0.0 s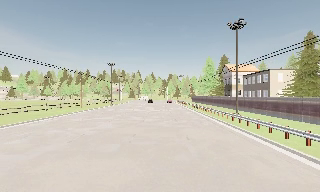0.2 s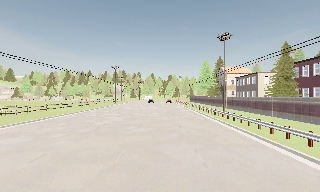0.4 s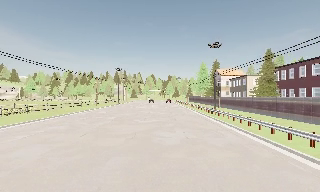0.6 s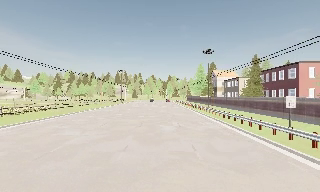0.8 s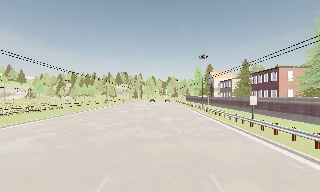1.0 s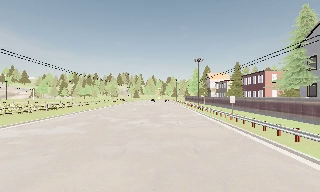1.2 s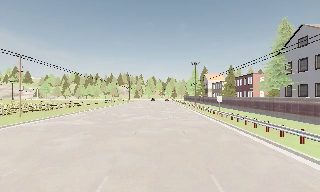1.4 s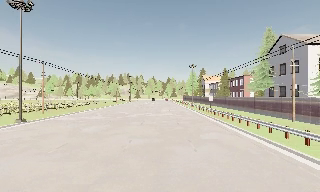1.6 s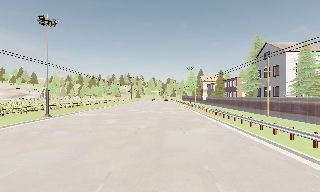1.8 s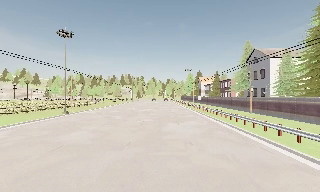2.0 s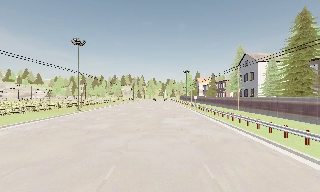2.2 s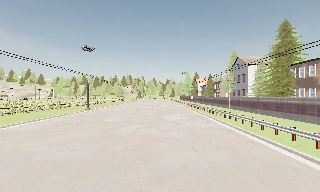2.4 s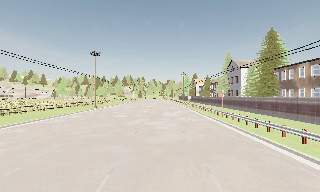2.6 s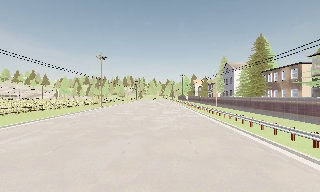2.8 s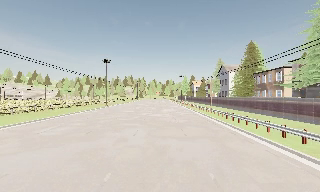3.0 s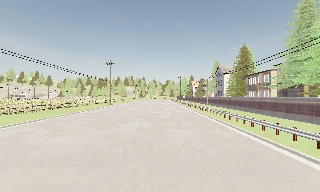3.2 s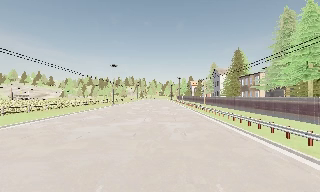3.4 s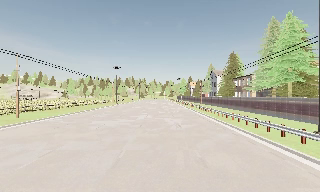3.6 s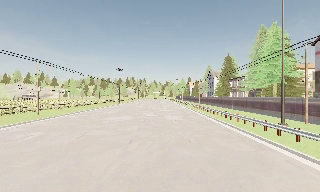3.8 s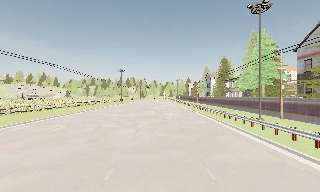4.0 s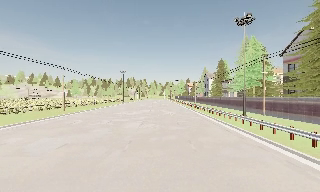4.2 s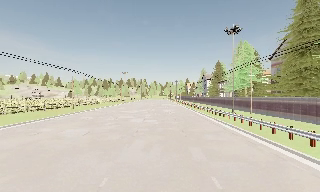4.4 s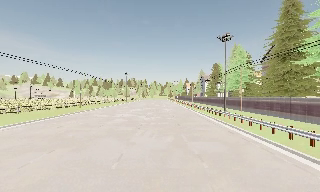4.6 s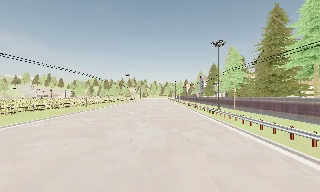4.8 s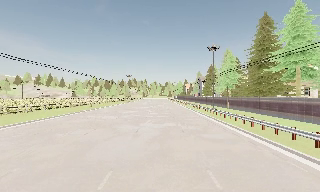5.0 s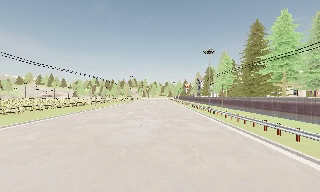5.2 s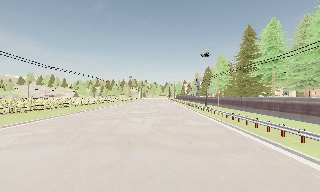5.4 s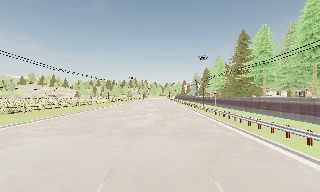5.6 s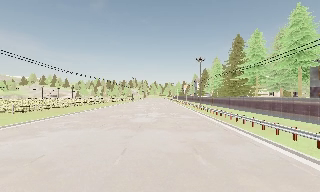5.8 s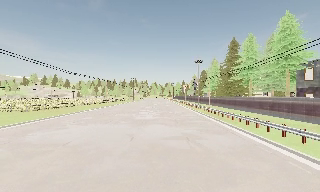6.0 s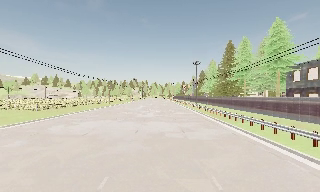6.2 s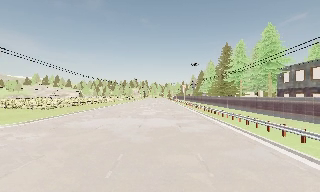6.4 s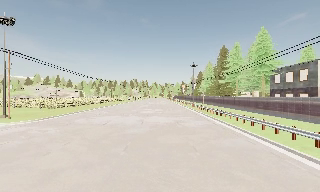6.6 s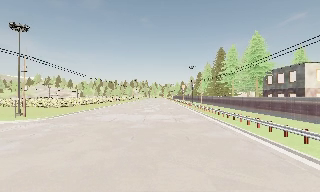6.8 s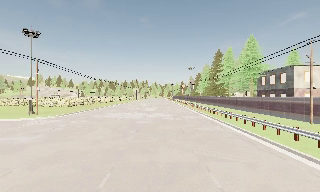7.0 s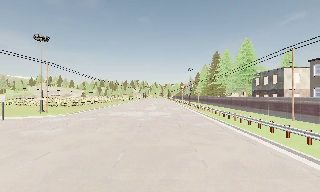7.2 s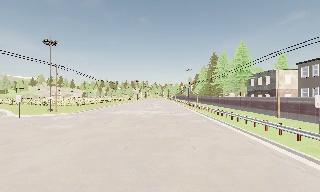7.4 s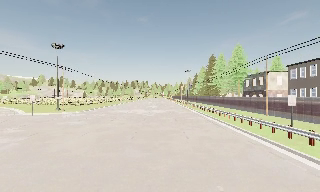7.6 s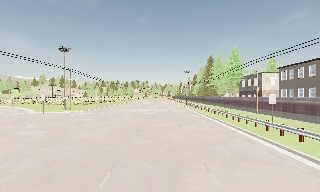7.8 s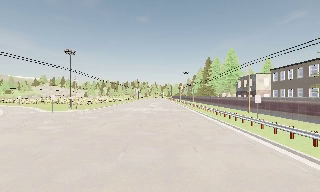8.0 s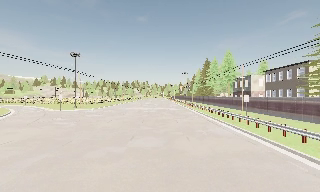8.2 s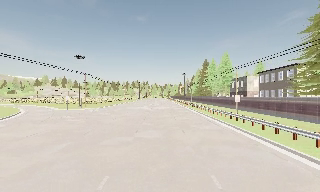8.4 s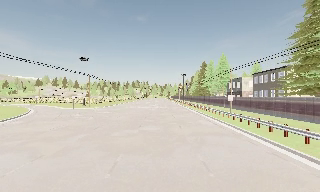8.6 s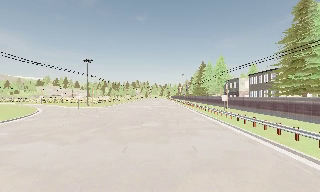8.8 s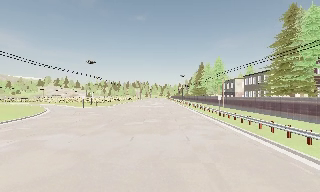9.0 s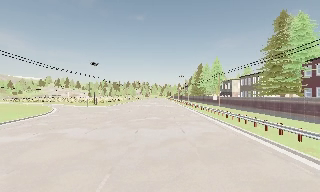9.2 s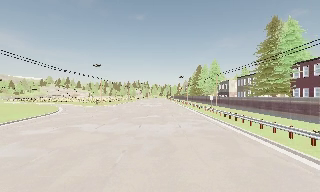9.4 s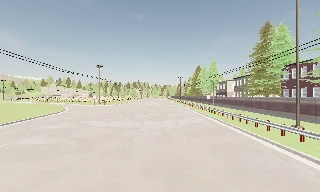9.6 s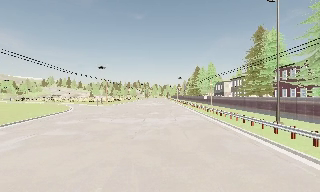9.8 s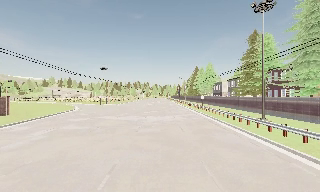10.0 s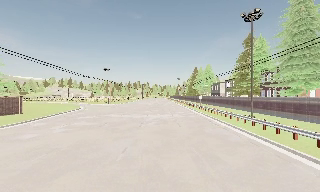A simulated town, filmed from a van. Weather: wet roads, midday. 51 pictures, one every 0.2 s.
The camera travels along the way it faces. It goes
backward.
0.0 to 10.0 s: The camera travels backward, about 135 m, so what stands in front gets smaller. It loses speed.
The film runs backward here.
